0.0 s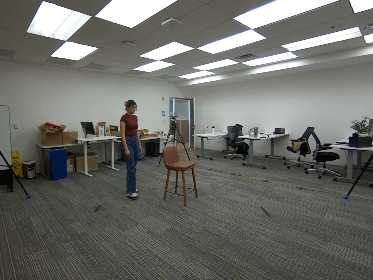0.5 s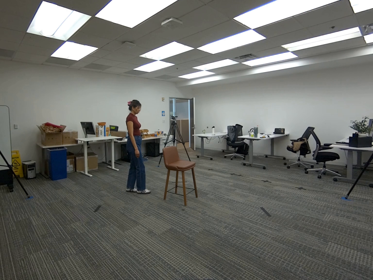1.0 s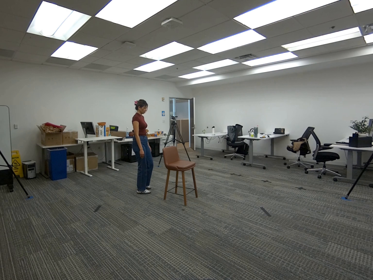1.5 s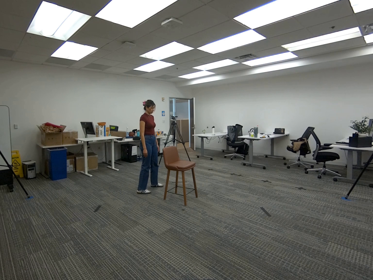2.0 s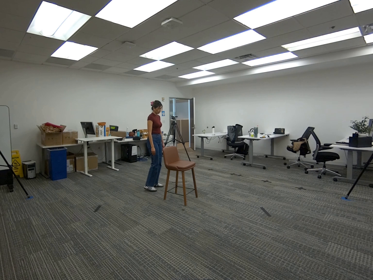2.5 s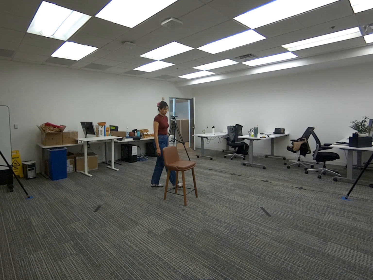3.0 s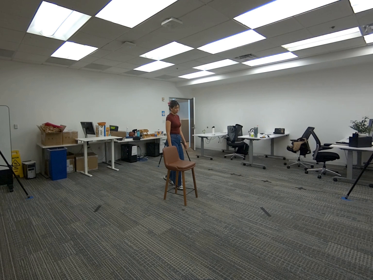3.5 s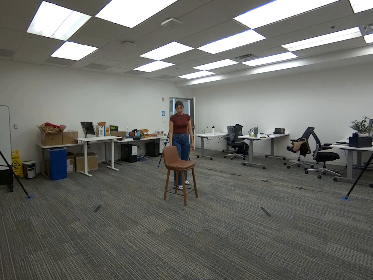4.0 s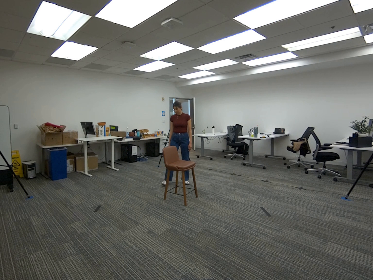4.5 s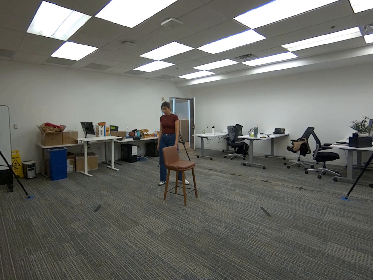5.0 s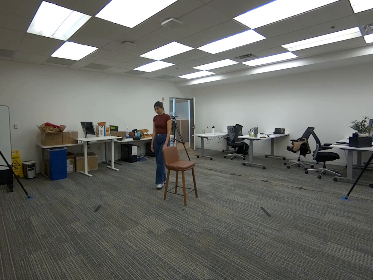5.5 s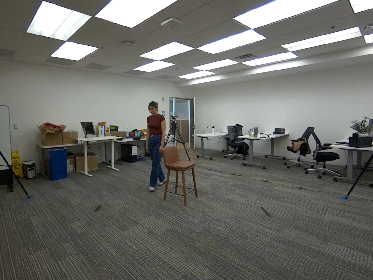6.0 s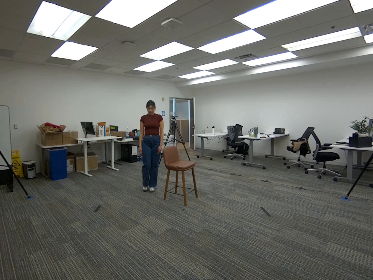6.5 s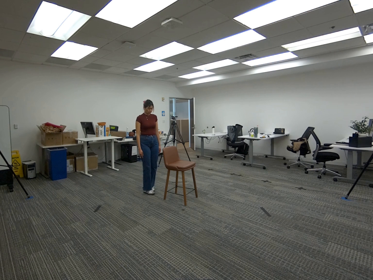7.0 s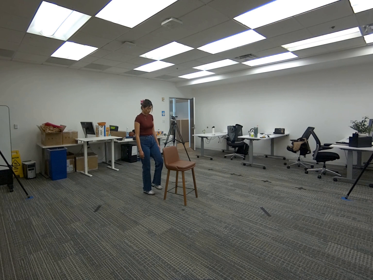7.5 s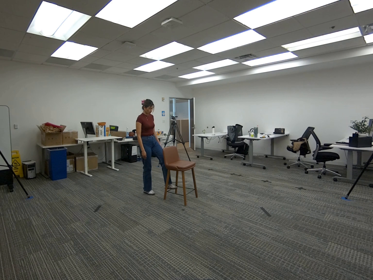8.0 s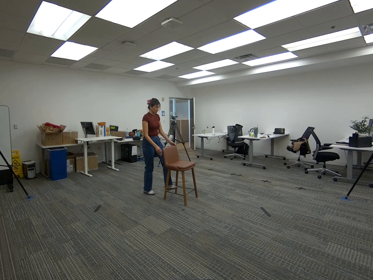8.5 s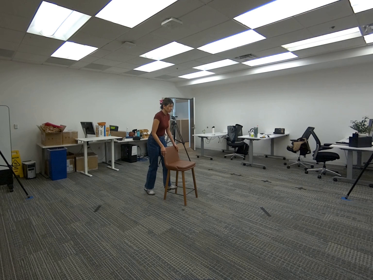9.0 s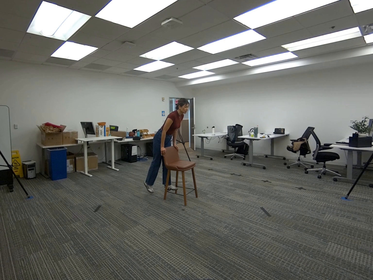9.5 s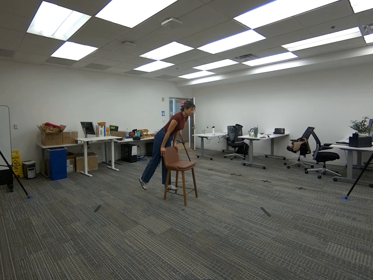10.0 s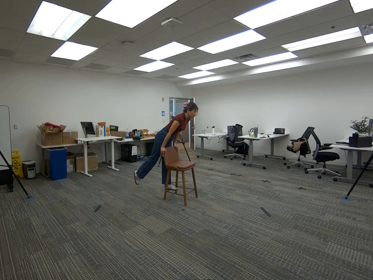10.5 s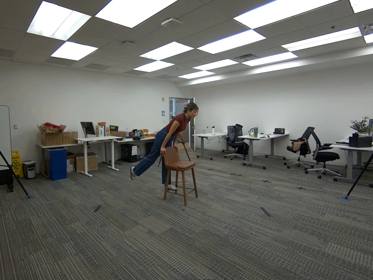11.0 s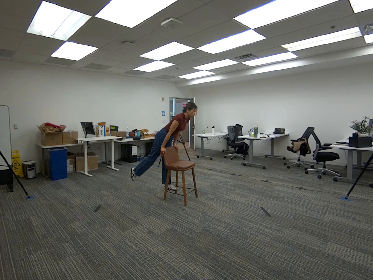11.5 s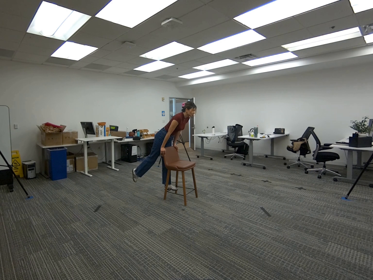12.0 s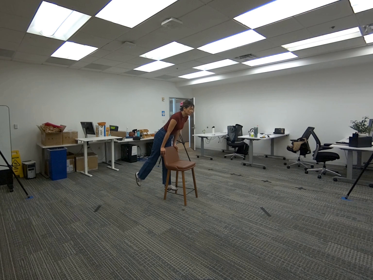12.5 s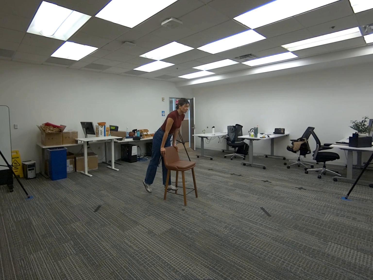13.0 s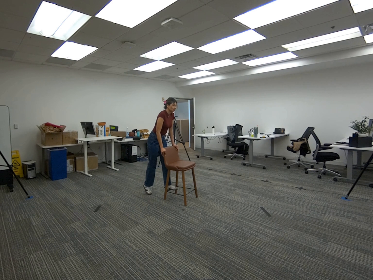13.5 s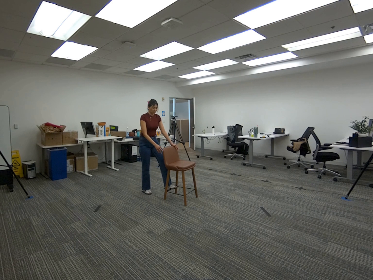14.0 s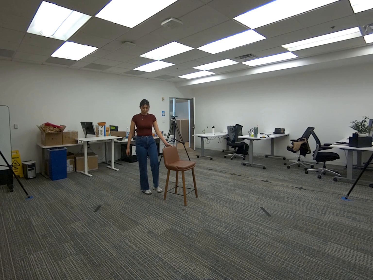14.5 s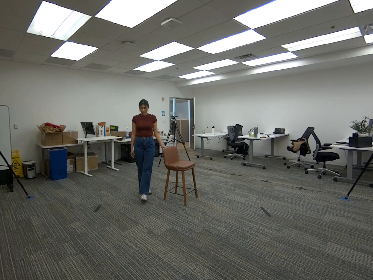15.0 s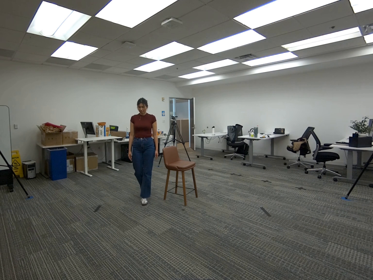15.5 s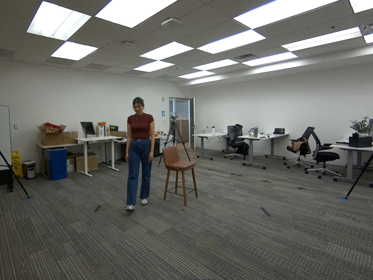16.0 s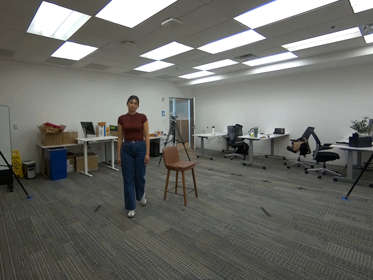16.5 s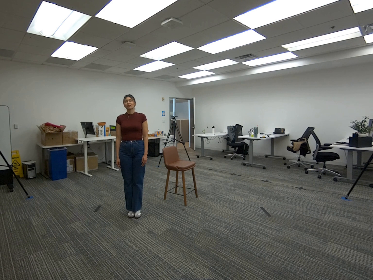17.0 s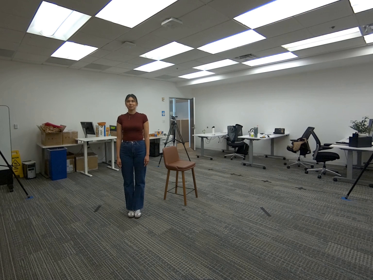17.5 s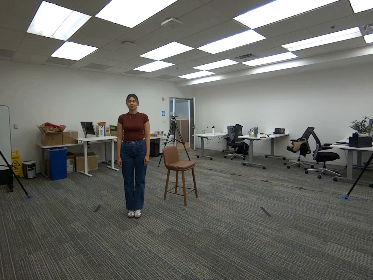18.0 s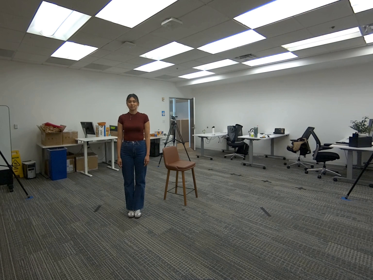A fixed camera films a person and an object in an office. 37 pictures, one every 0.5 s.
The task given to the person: Walk over to the tall bar stool and step on the tall bar stool using your left foot. Step off the tall bar stool.
